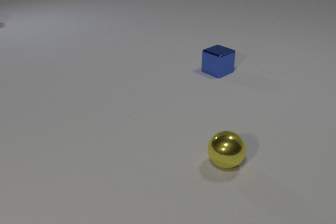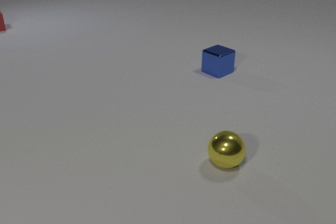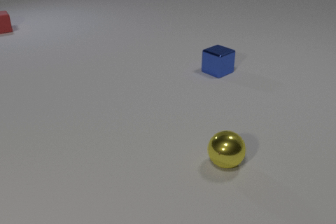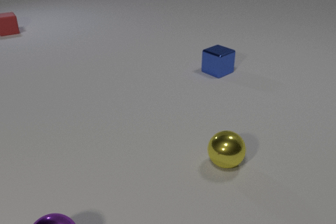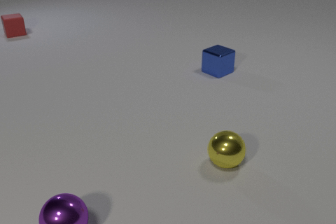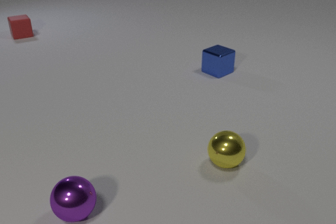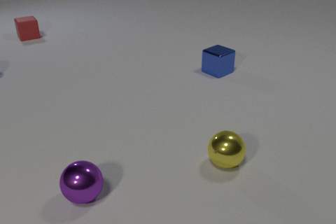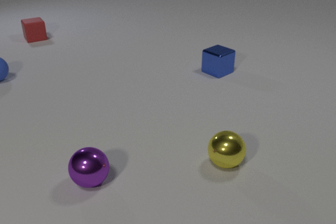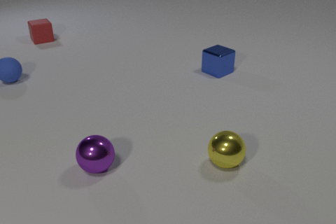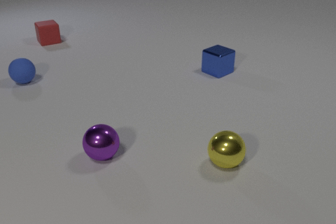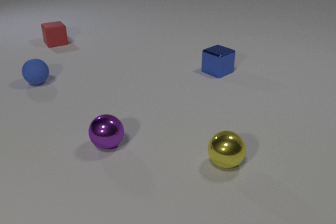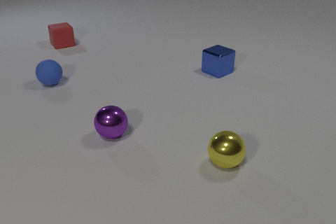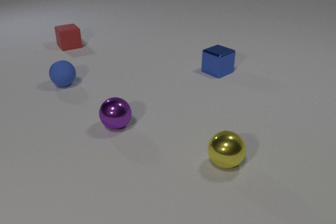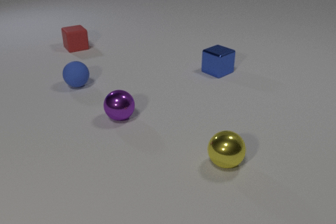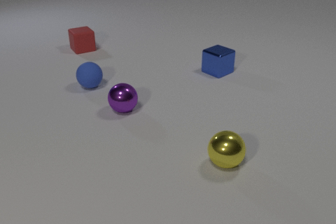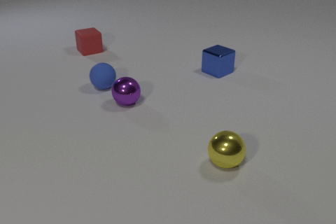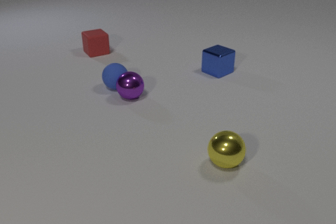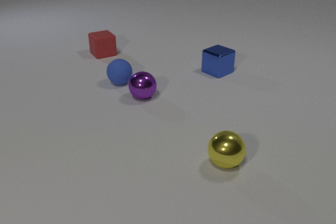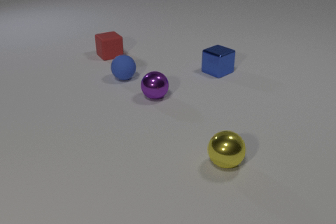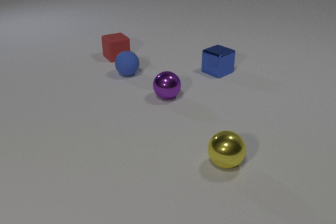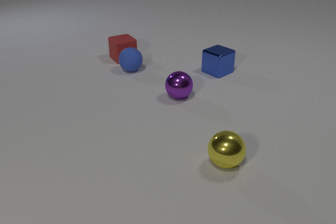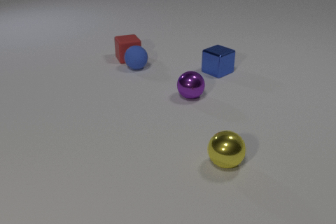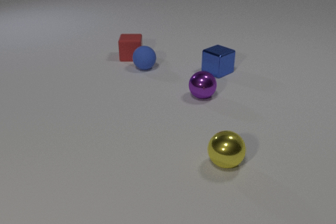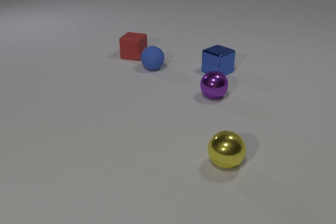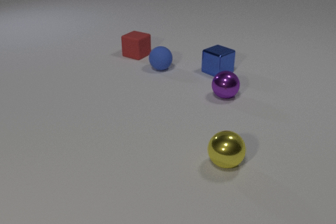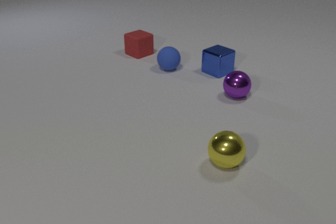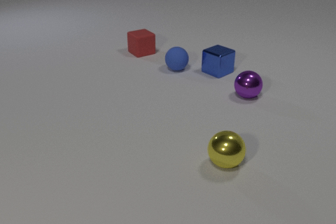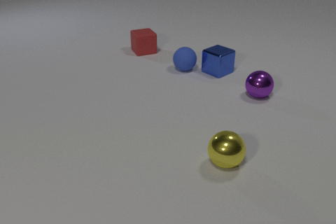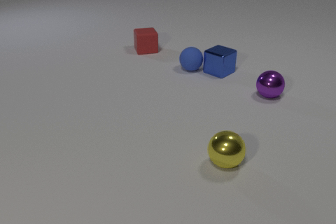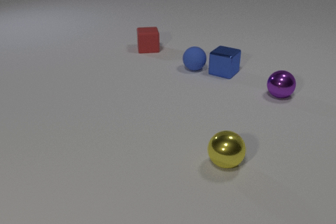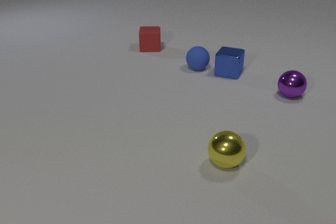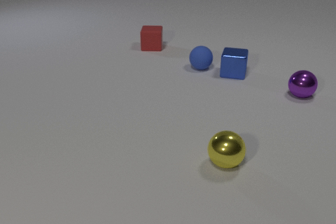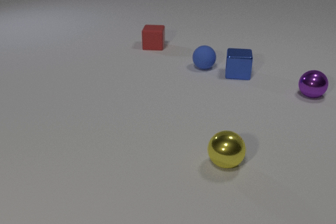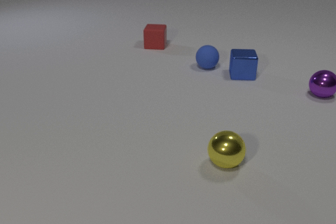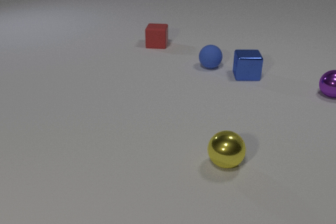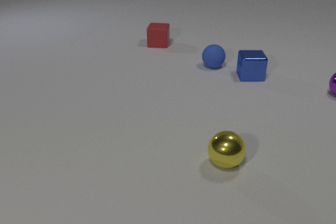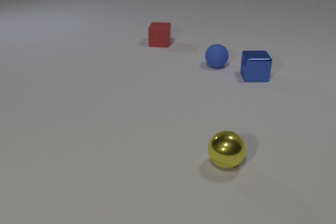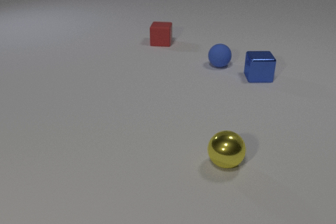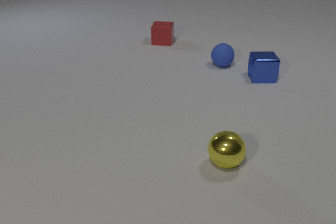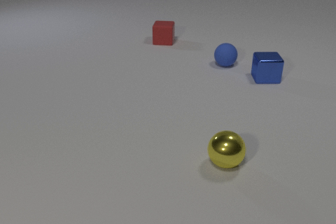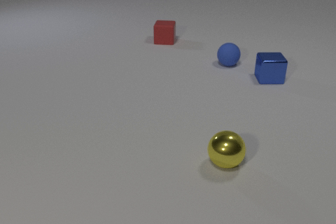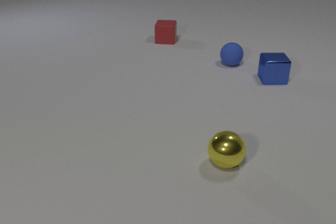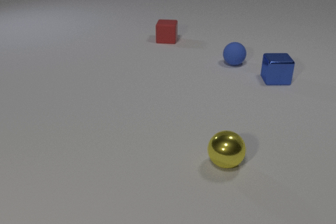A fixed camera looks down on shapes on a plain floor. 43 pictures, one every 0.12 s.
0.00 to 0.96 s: The purple metal sphere comes in at the bottom edge, rolls away from the camera. The blue rubber sphere comes in at the left edge, rolls to the right and toward the camera. The red rubber cube comes in at the left edge, slides toward the camera and to the right.
0.96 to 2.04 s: The purple metal sphere rolls away from the camera. The blue rubber sphere rolls to the right. The red rubber cube slides to the right and toward the camera. The purple metal sphere and the blue rubber sphere collide.
2.04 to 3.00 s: The purple metal sphere rolls to the right. The blue rubber sphere rolls to the right and away from the camera. The red rubber cube slides to the right, spins so that its near face slides to the left, clockwise seen from above. The blue rubber sphere and the red rubber cube collide.
3.00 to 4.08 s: The purple metal sphere rolls to the right. The blue rubber sphere rolls to the right. The red rubber cube slides away from the camera and to the right, spins clockwise seen from above by about 45 degrees, its near face sliding to the left. The blue metal cube slides to the right, spins so that its near face slides to the right, counterclockwise seen from above. The blue rubber sphere and the blue metal cube collide.
4.08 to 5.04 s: The purple metal sphere rolls to the right and away from the camera, leaves at the right edge. The blue rubber sphere rolls to the right and away from the camera. The red rubber cube slides away from the camera and to the right. The blue metal cube slides to the right.
What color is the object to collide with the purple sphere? blue.
How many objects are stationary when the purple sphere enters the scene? 2.
Are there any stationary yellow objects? yes.
